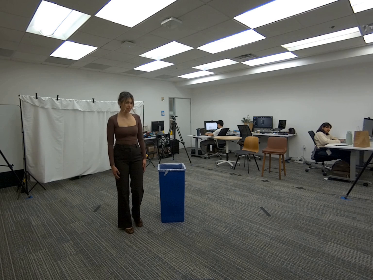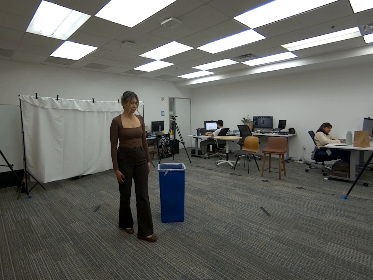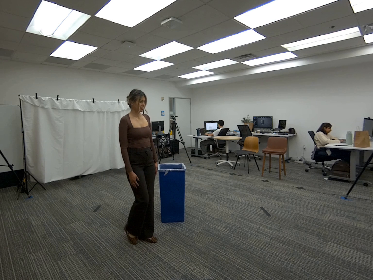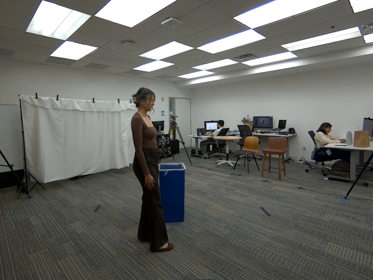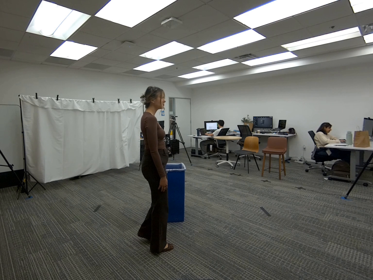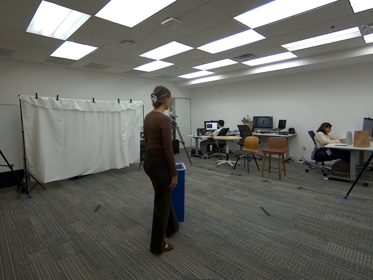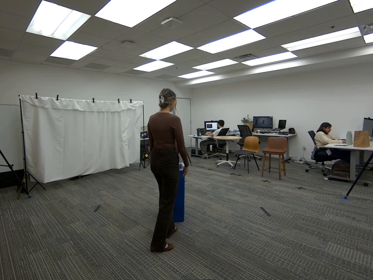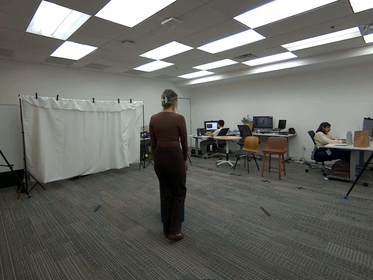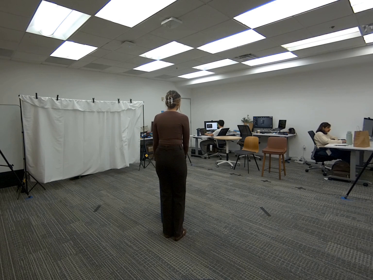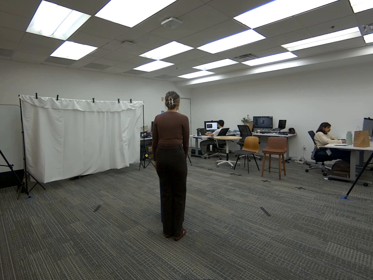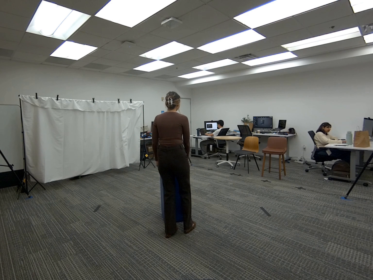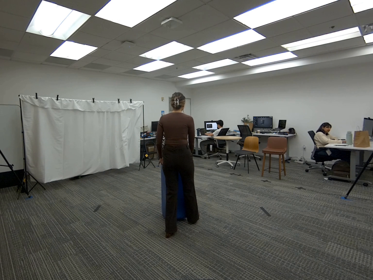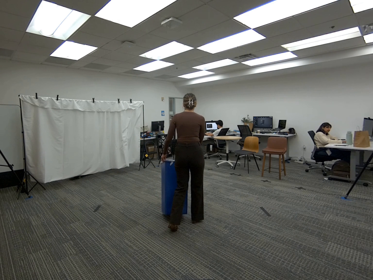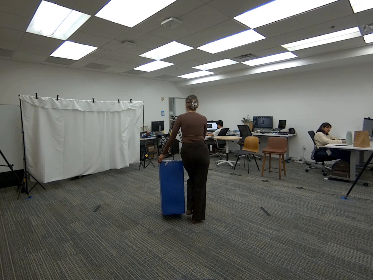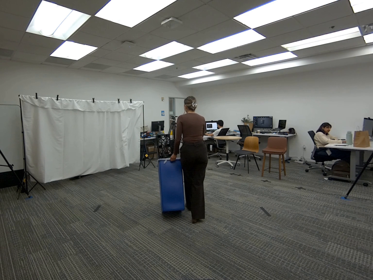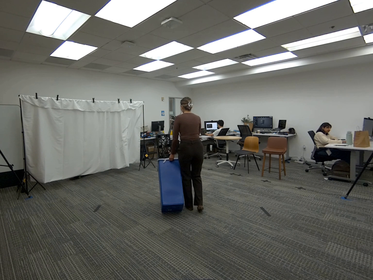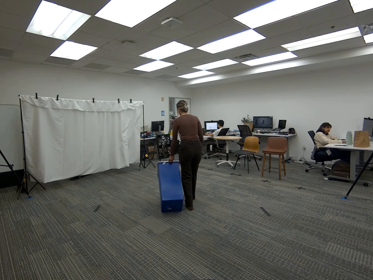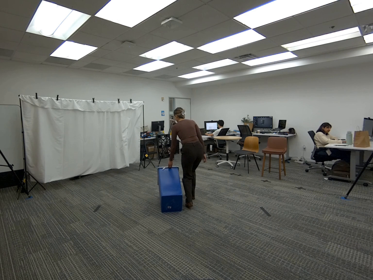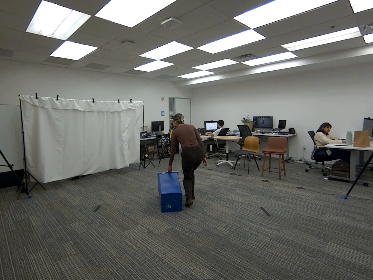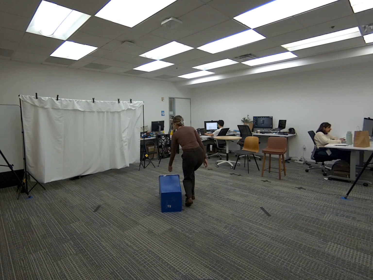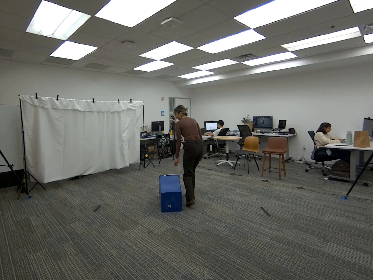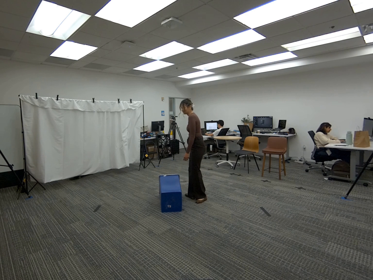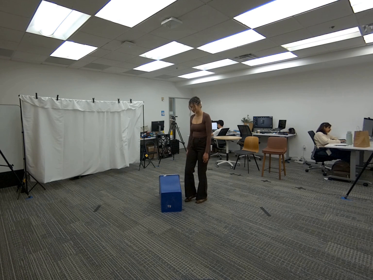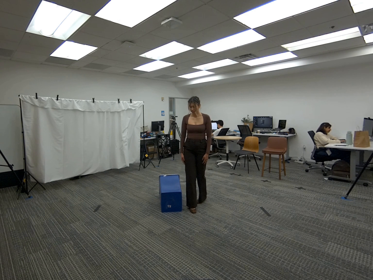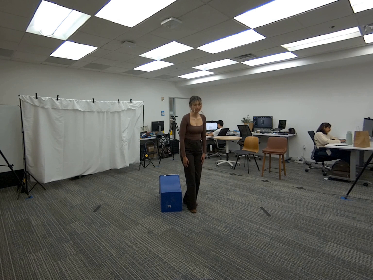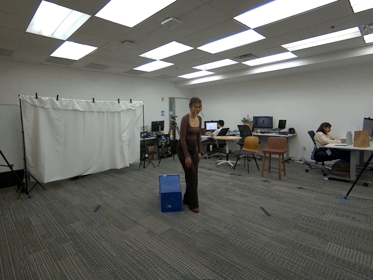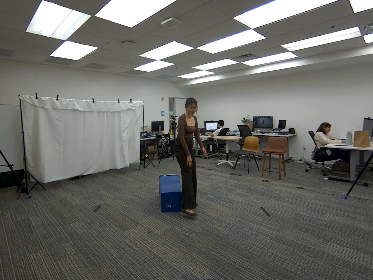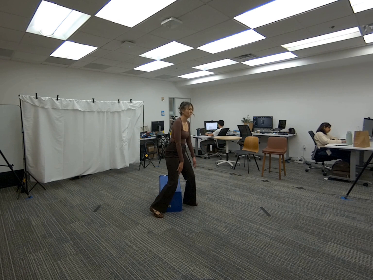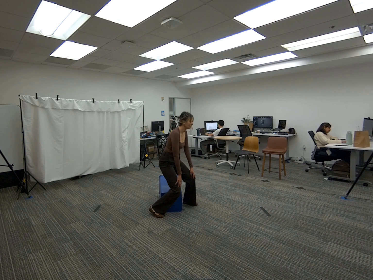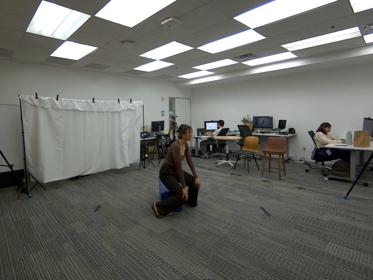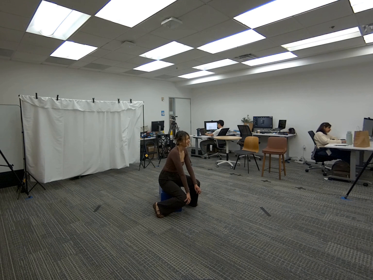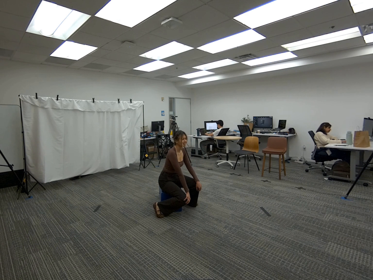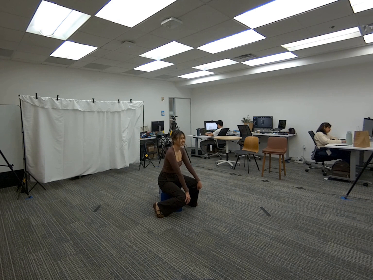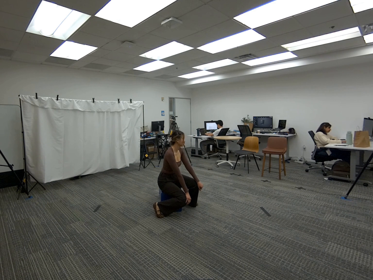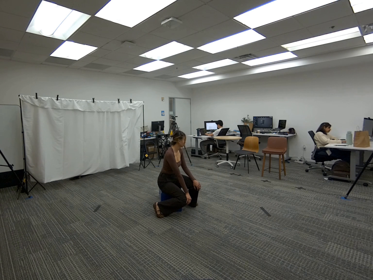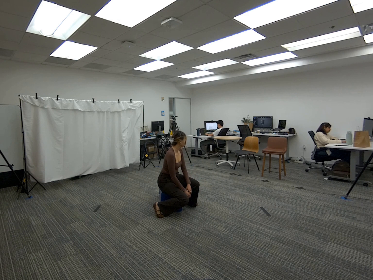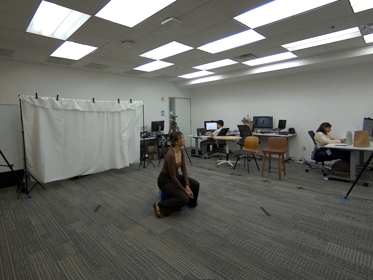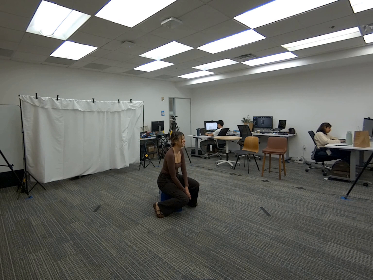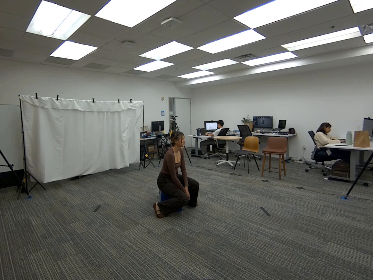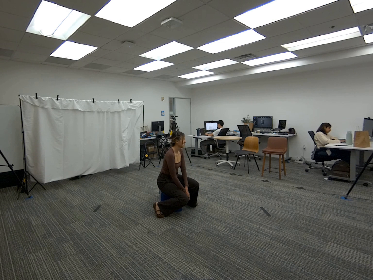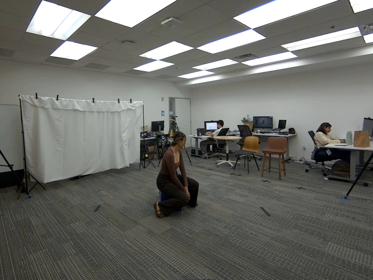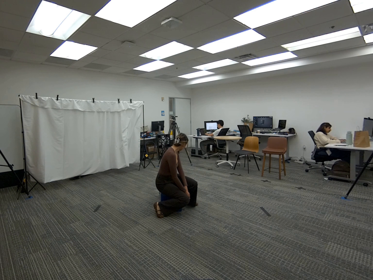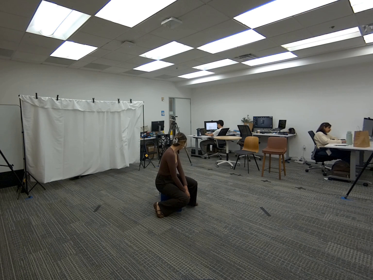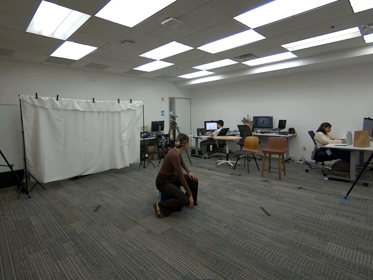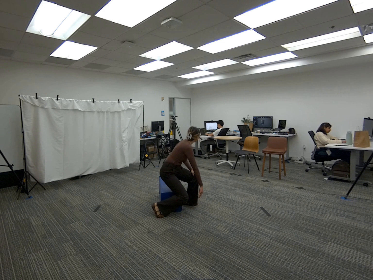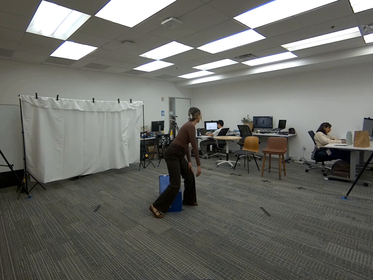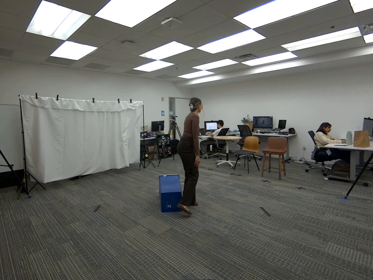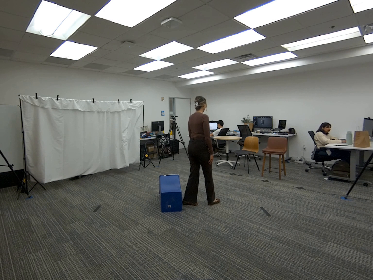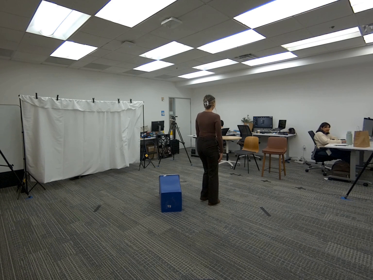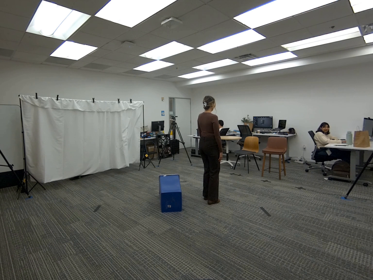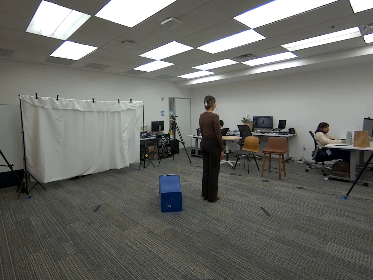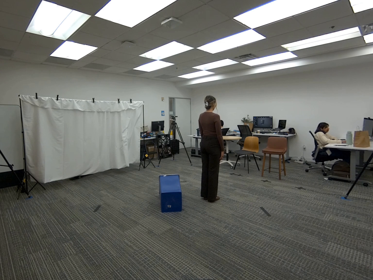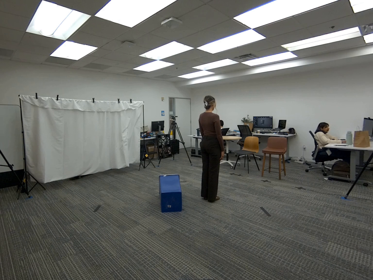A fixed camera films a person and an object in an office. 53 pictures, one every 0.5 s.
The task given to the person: Walk over to the blue trash can. Rotate it on its side. Sit on the side of the side of the trash can lightly. Stand up when finished.
